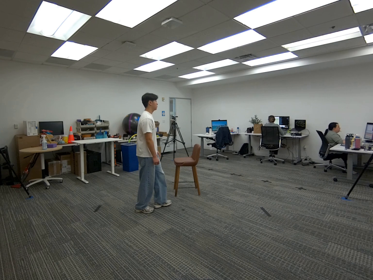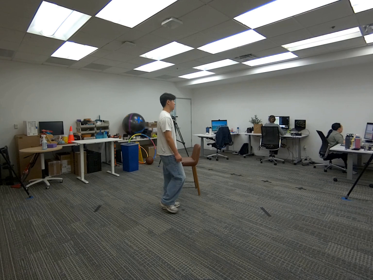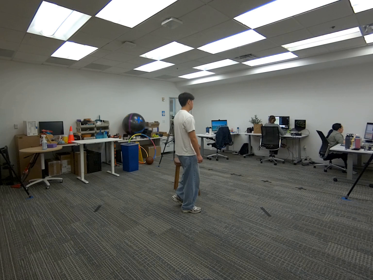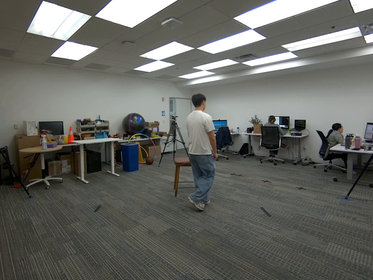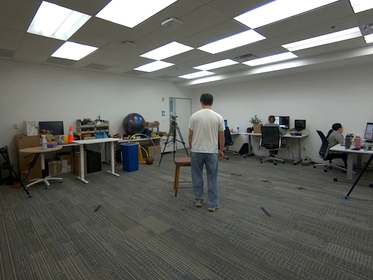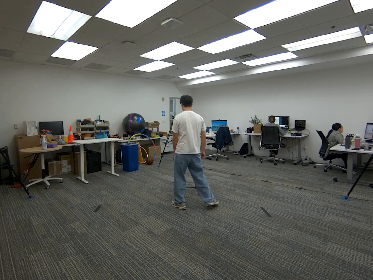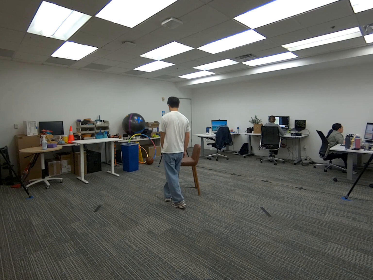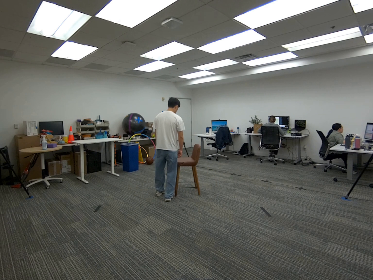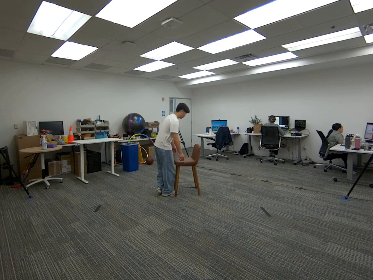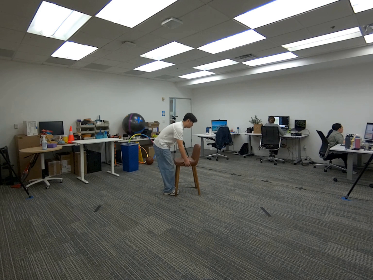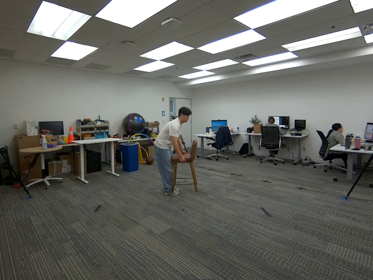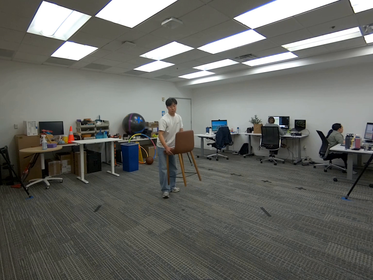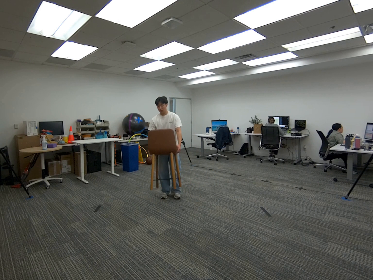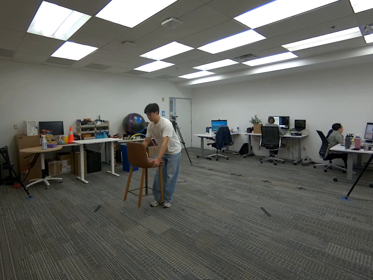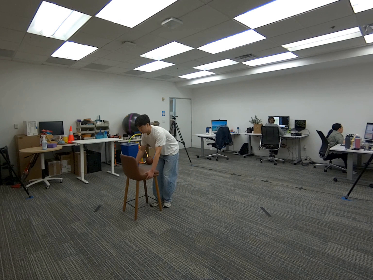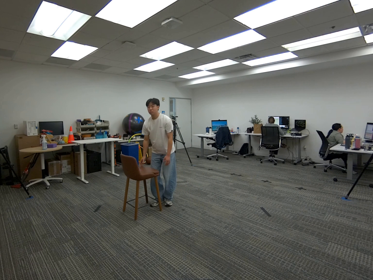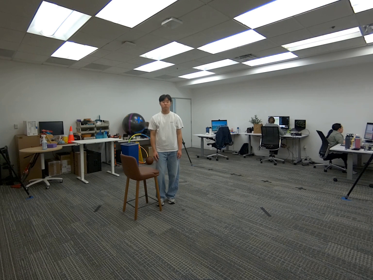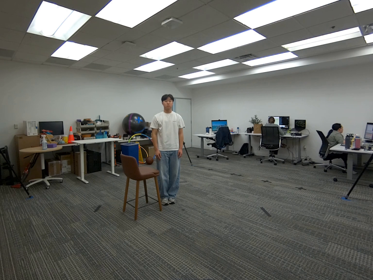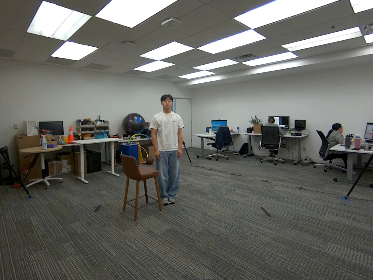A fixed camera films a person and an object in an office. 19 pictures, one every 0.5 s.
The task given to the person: Walk over to the tall bar stool and pick up the tall bar stool from the sides using both hands and place the tall bar stool on the ground.
